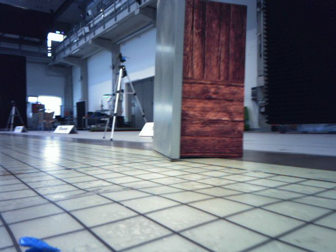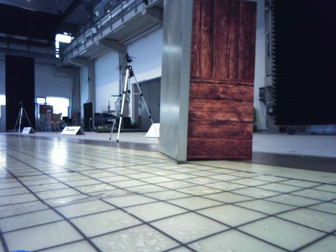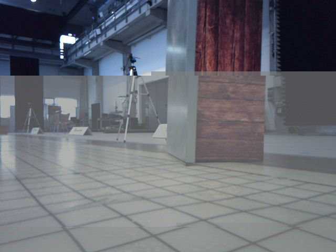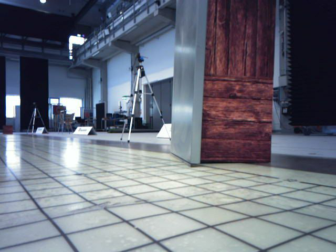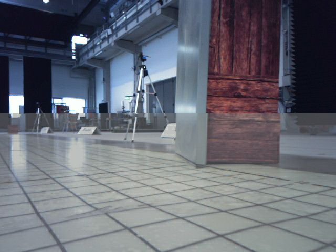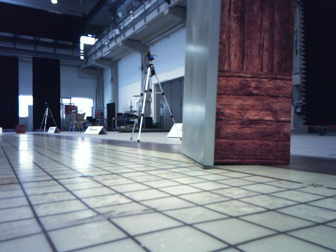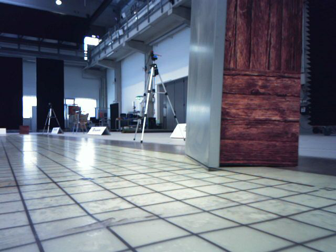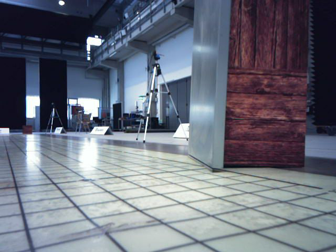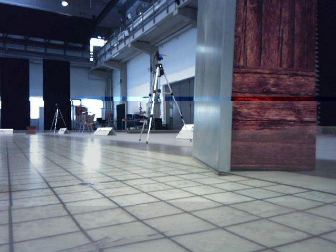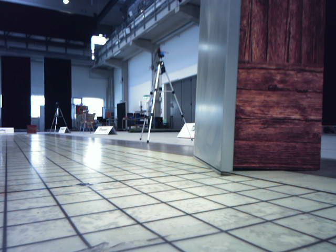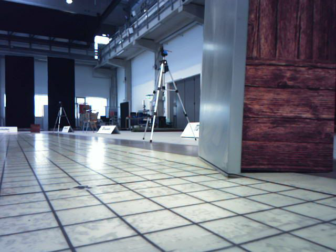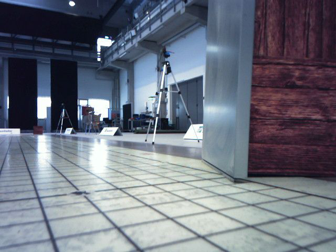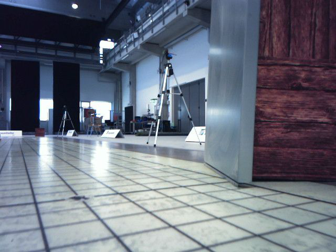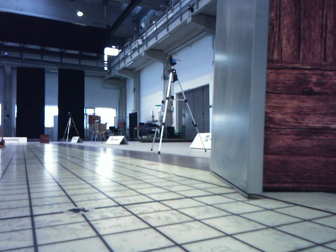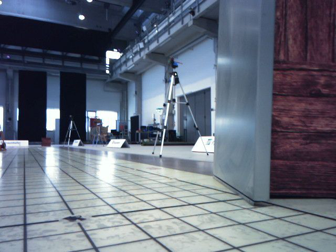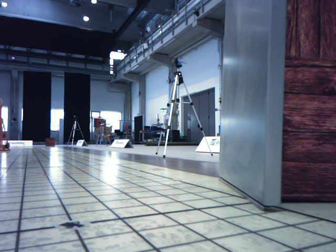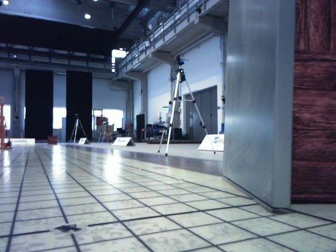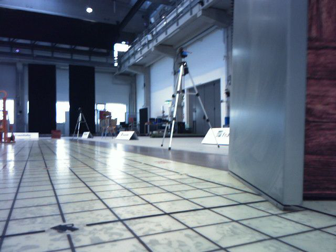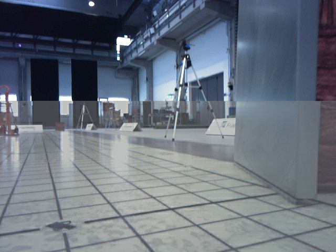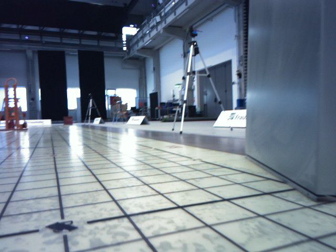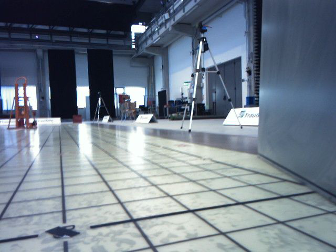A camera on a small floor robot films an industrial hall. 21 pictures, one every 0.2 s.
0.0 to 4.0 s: The scene slides to the right, as the camera pans about 15 degrees to its left. It travels forward, about 0.8 m, so what stands in front looms larger.
The film runs forward here.
